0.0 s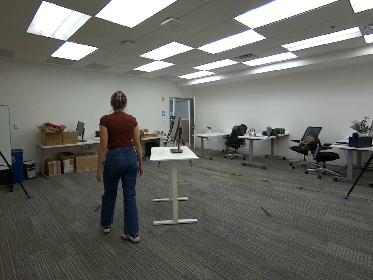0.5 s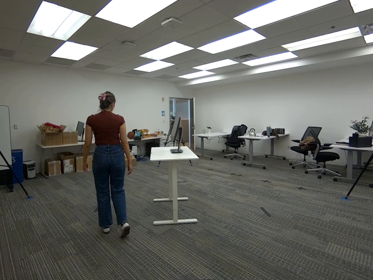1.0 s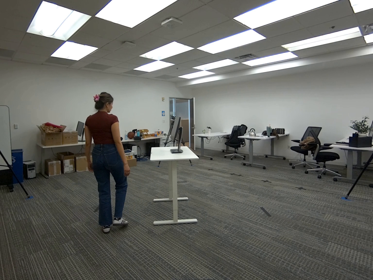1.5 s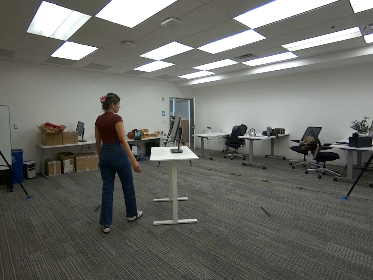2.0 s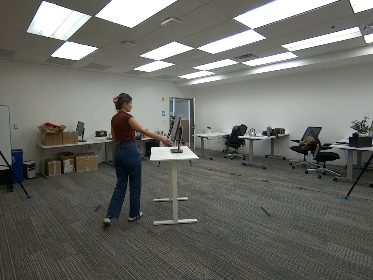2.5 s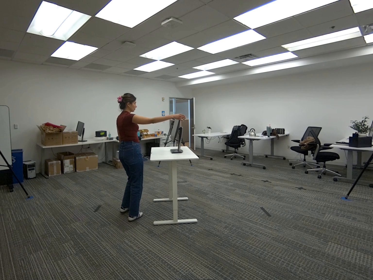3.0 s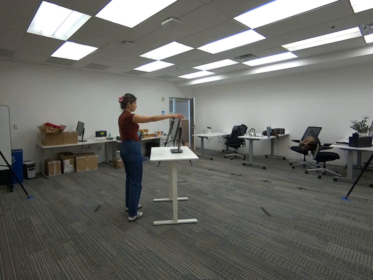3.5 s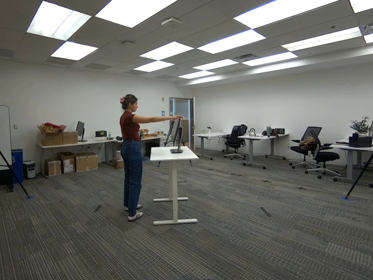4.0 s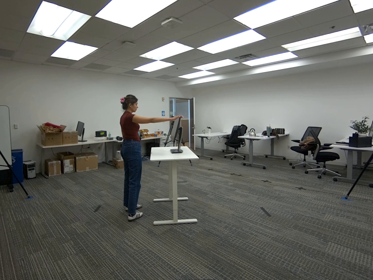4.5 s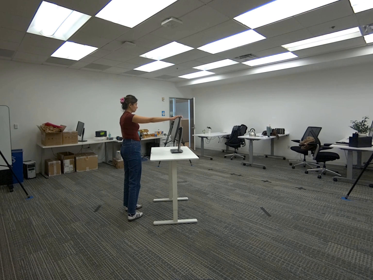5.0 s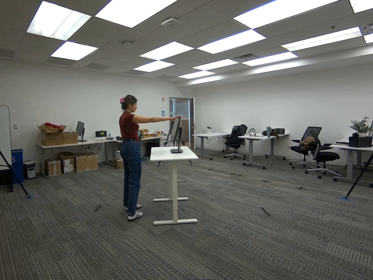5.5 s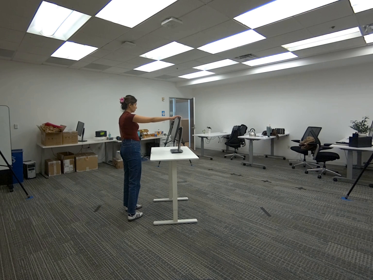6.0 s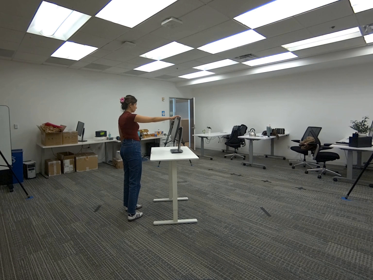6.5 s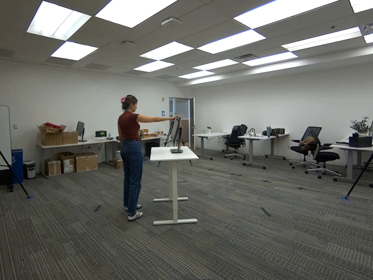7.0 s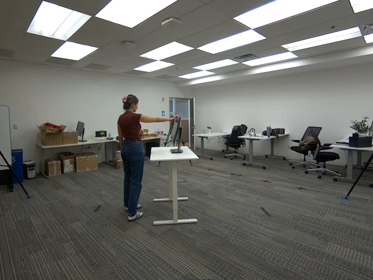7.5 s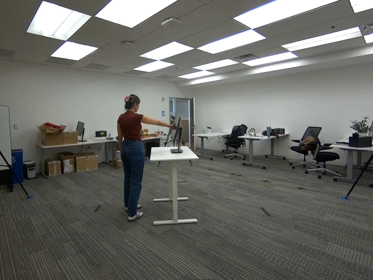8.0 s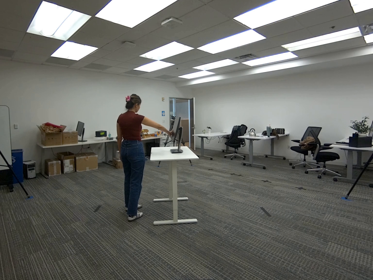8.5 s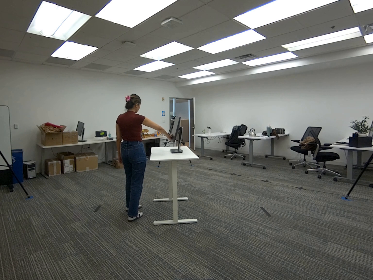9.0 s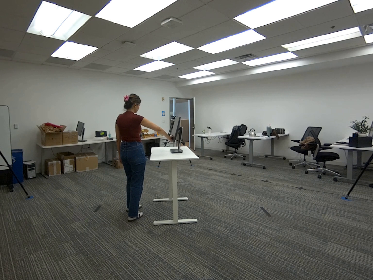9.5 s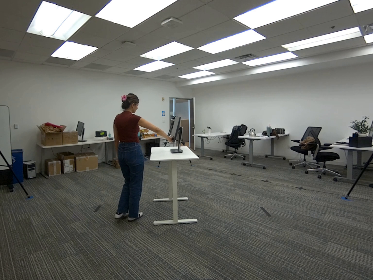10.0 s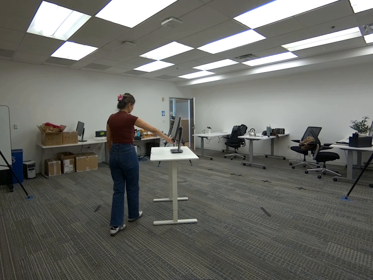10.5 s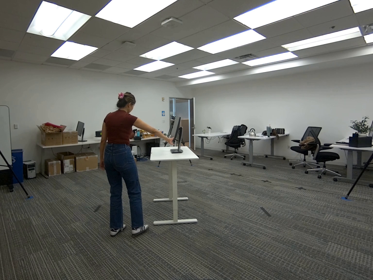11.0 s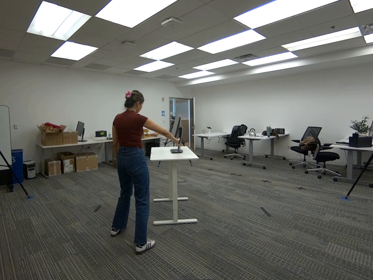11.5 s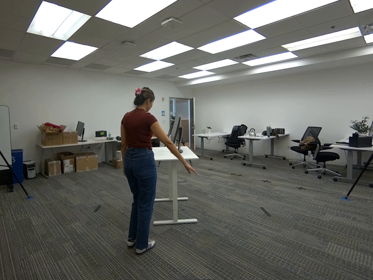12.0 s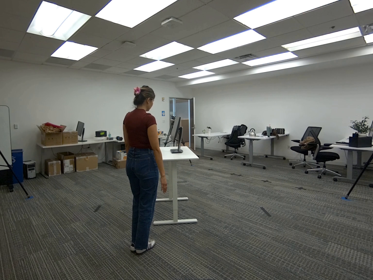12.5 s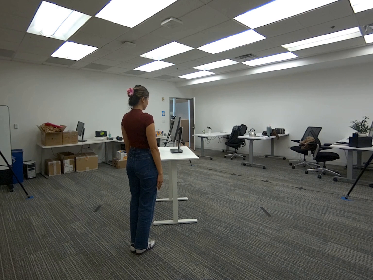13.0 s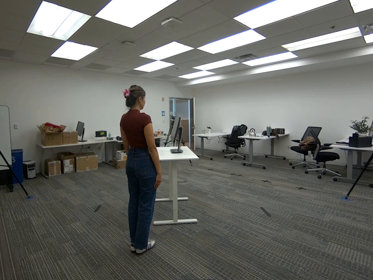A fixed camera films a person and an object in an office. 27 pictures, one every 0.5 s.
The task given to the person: Walk over to the monitor on the white desk and place your right hand on the monitor and run your hand across the screen.
